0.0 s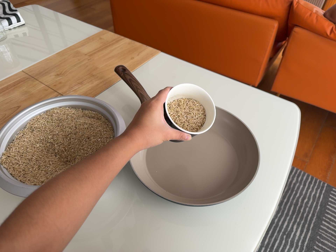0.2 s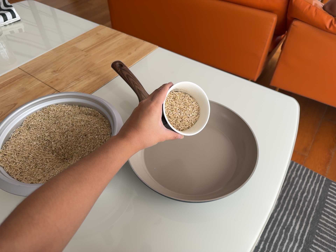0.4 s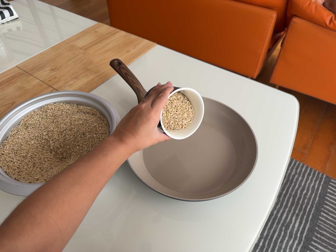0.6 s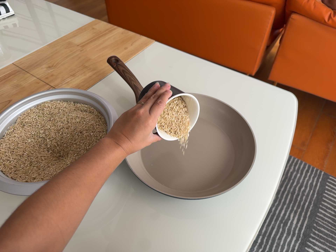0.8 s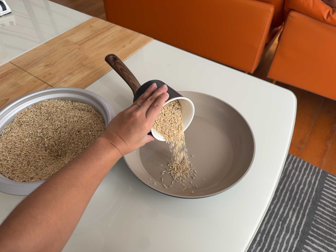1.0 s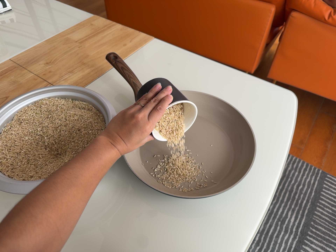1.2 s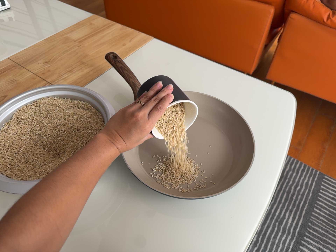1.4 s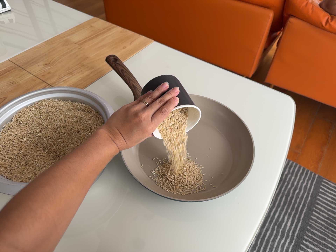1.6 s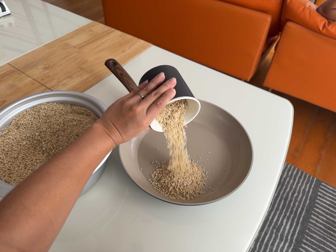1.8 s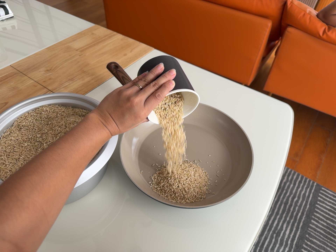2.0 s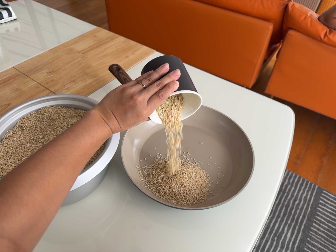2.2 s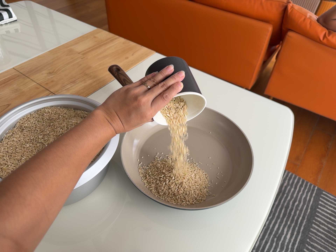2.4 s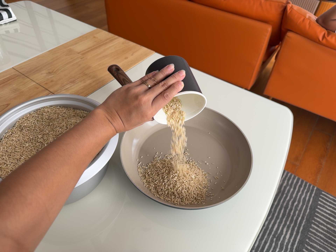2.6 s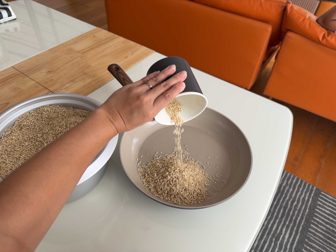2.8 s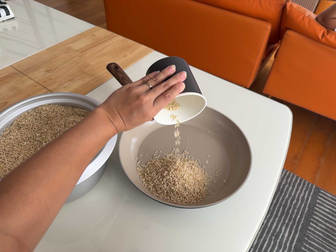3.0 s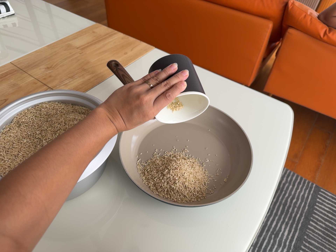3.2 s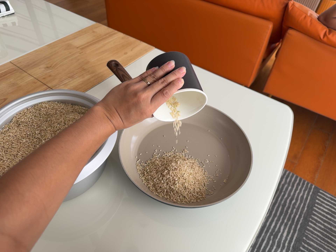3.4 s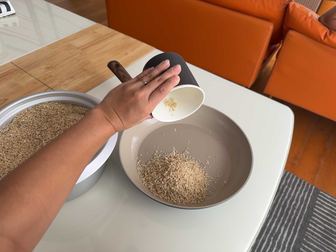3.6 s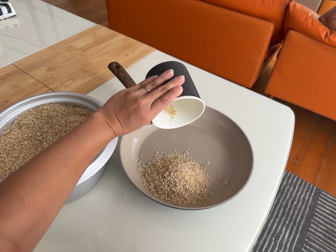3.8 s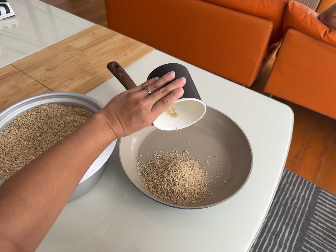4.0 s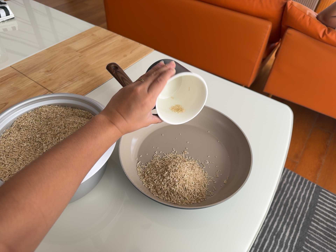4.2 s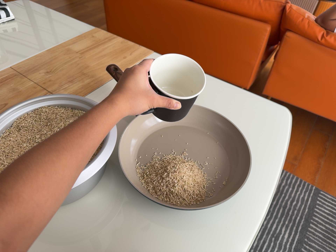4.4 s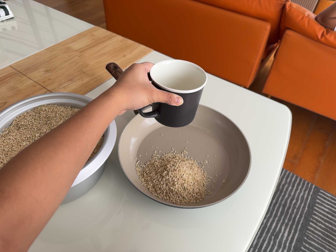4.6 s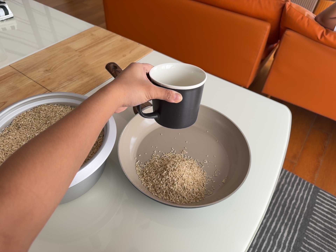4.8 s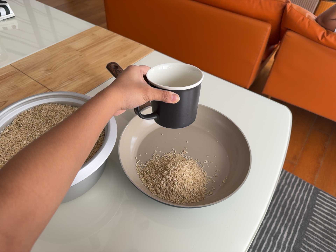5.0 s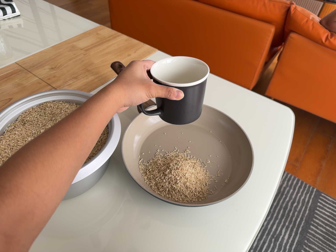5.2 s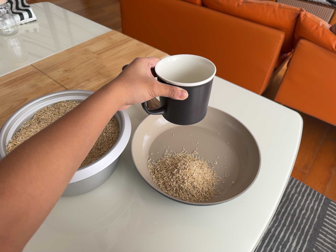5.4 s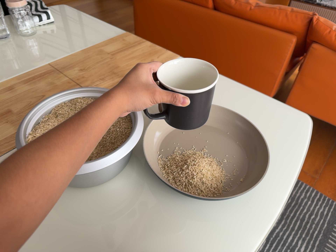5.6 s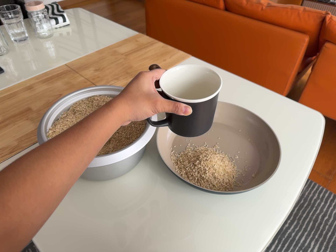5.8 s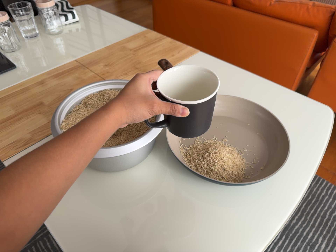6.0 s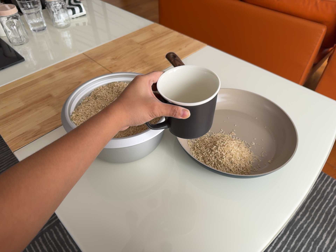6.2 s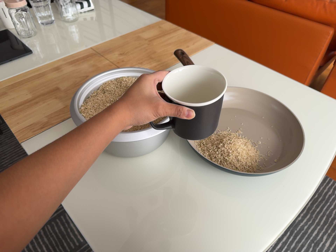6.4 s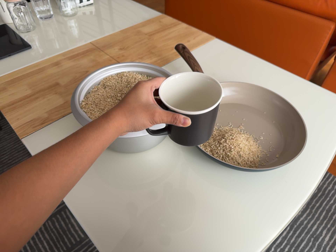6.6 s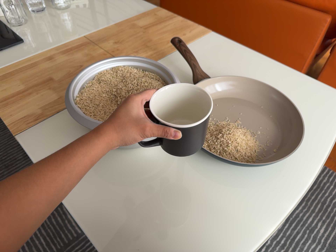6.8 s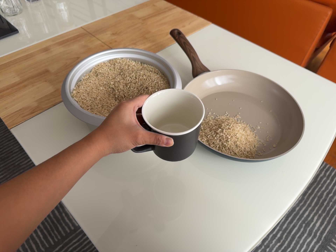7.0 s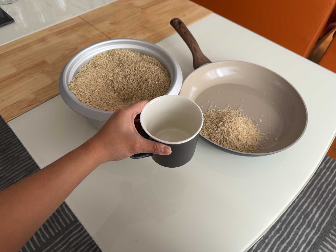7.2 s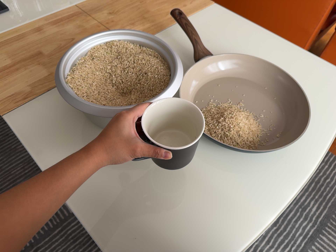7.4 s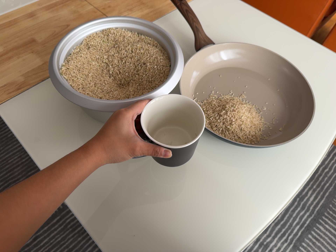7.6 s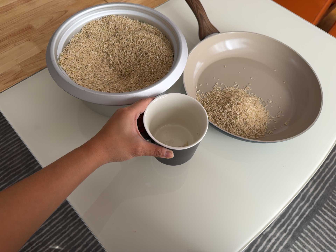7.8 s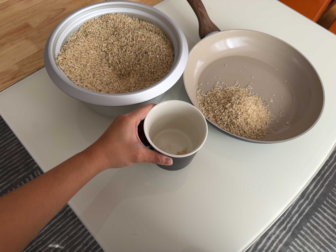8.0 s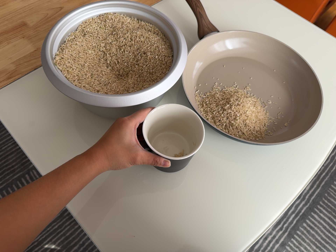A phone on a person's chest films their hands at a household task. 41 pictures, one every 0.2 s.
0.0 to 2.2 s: The camera shifts only a little, or ends up much as it began.
2.2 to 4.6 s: The camera keeps its place and its aim.
4.6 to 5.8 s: The camera travels backward and toward the bottom of its view, about 9 cm, so what stands in front gets smaller.
5.8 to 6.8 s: The camera shifts only a little, or ends up much as it began.
6.8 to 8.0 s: The camera travels forward and toward the top of its view, about 8 cm, so what stands in front looms larger. Its aim tips toward the bottom of its view by about 10 degrees.
The film runs forward here.
